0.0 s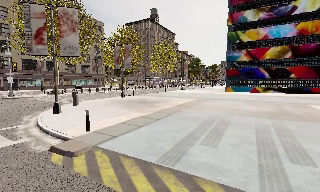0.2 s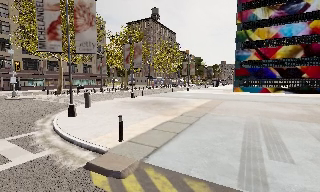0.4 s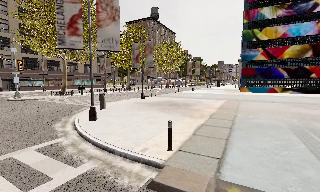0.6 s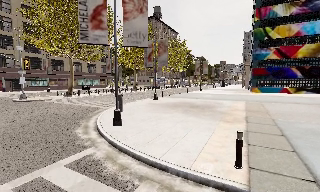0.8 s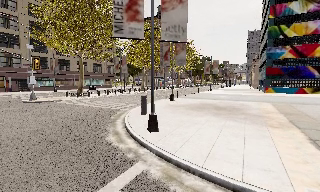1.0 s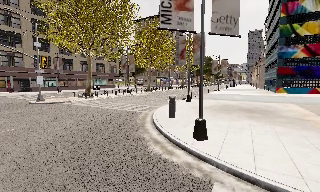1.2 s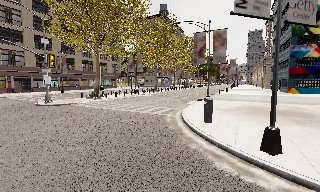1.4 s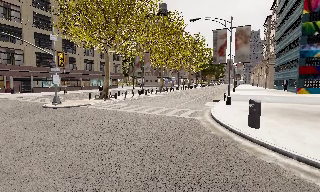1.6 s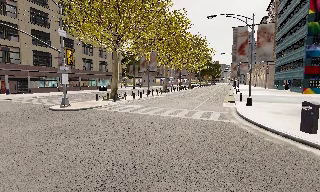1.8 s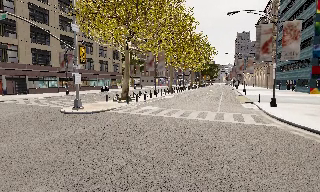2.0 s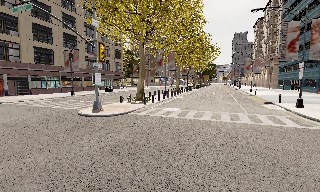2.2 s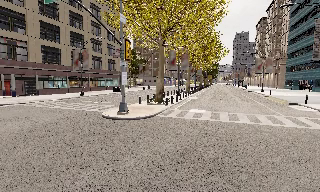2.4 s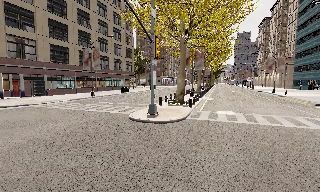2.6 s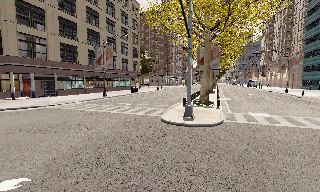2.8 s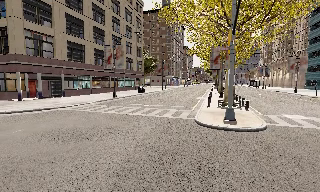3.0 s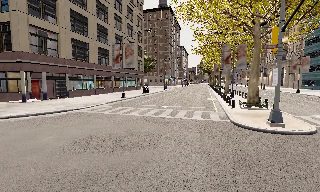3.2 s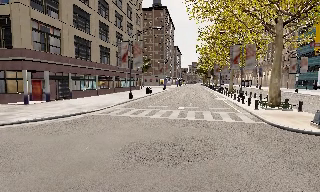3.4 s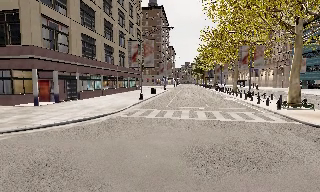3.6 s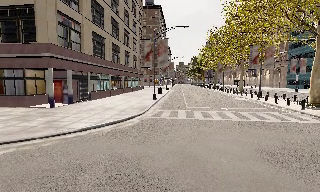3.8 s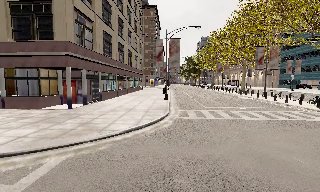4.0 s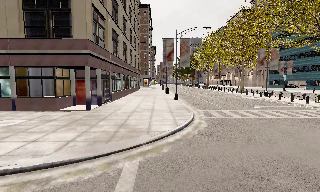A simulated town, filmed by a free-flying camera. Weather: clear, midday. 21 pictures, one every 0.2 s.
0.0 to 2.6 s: The camera pans to its right, which is clockwise from overhead, by about 10 degrees. It travels to its left and forward, about 25 m, so close, fixed things drift to the right.
2.6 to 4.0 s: The camera pans to its right, which is clockwise from overhead, by about 20 degrees. It travels to its left, about 16 m, so close, fixed things drift to the right.
The film runs forward here.
